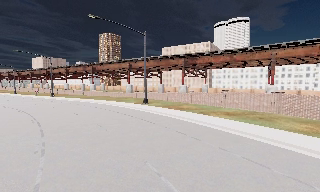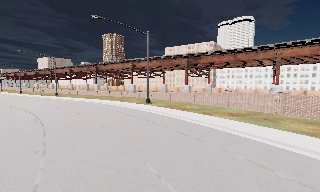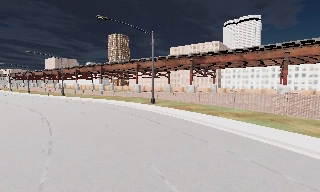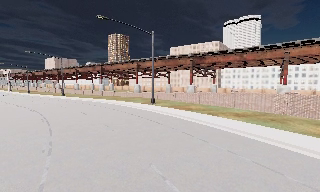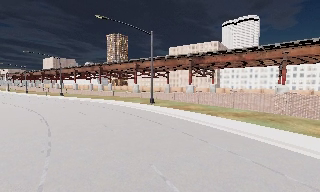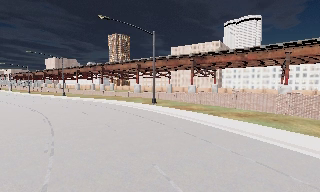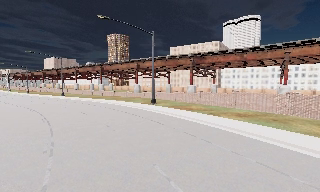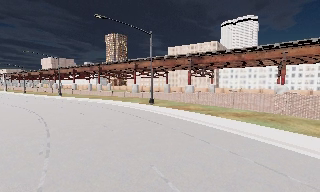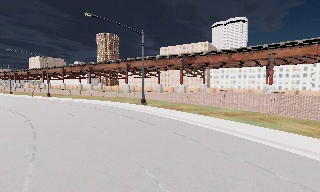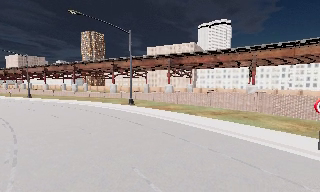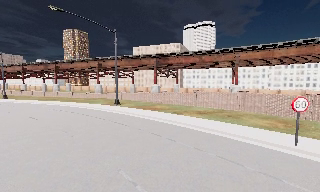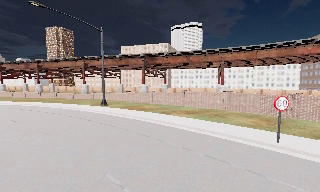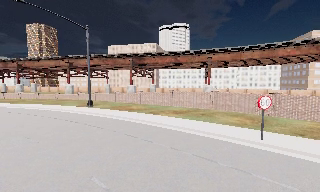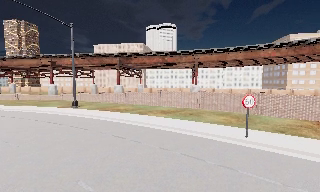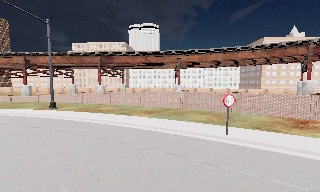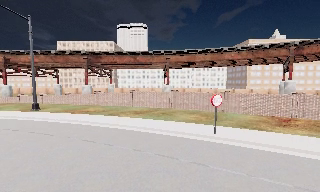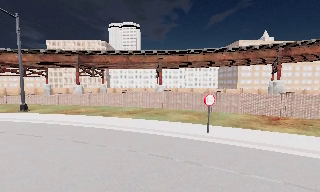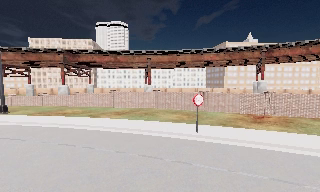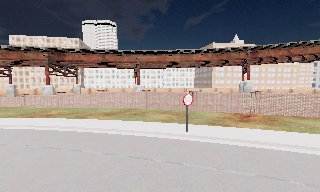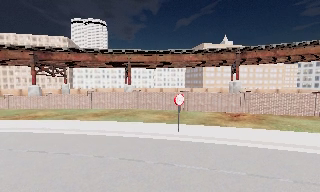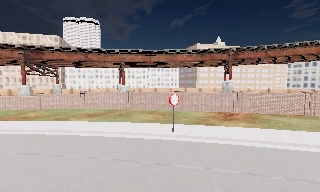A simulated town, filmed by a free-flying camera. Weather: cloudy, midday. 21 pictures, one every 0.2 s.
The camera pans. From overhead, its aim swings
clockwise.
The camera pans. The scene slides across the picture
to the left.
0.0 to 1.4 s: The camera shifts only a little, or ends up much as it began.
1.4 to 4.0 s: The camera swings to its right by about 50 degrees, and the scene slides to the left. It travels forward, about 0.5 m.
The film runs forward here.
